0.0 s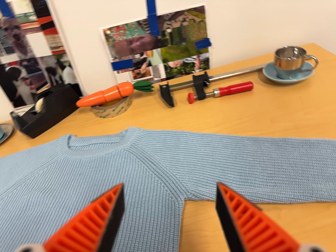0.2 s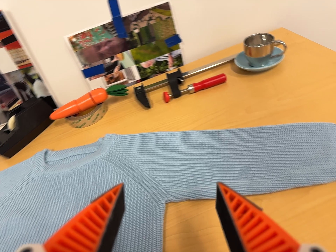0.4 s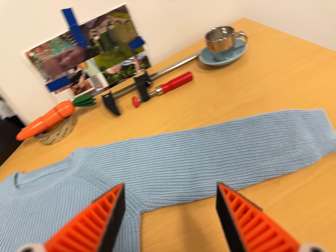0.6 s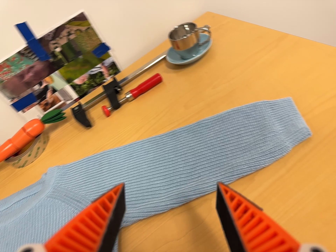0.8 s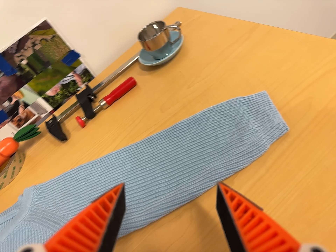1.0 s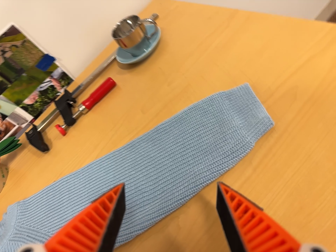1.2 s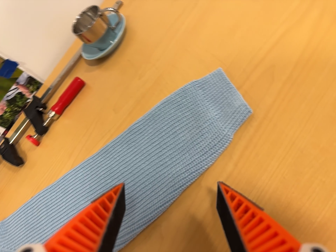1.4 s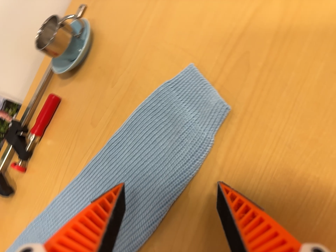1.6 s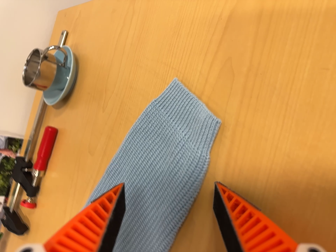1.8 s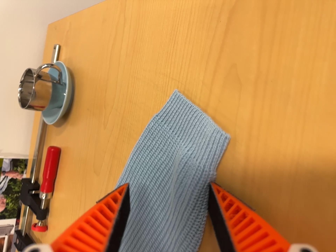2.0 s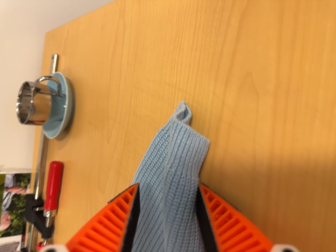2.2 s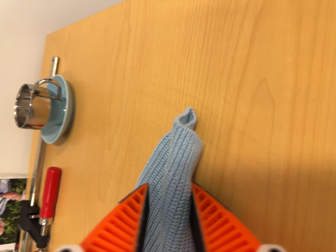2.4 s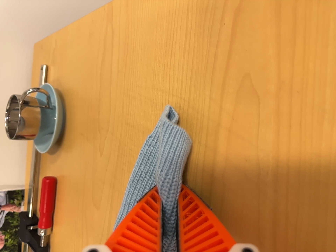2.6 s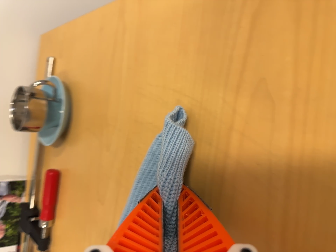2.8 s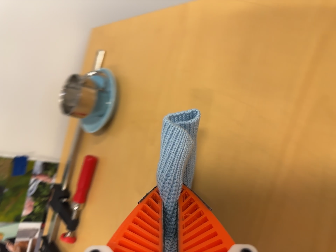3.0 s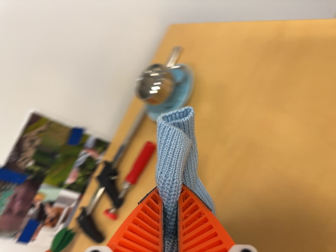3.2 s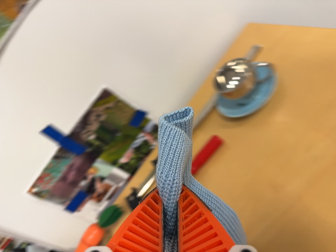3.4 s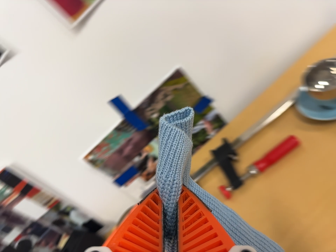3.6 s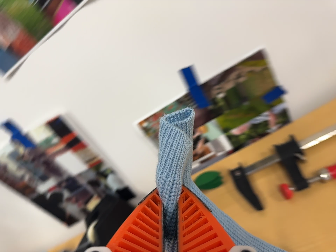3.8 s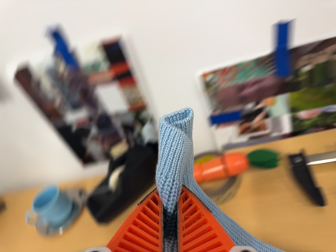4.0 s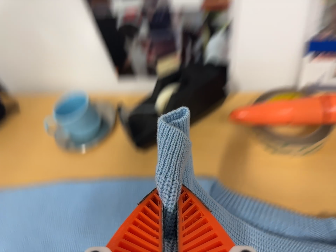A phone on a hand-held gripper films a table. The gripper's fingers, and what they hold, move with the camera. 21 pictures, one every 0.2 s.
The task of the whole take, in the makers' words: right arm across.
0.0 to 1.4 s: The camera pans to its right by about 10 degrees. It travels to its right, forward and toward the top of its view, about 26 cm, so close, fixed things drift to the left. Its aim tips toward the bottom of its view by about 10 degrees. It rolls about its line of sight by about 50 degrees, and the scene rotates counterclockwise.
1.4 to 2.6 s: The camera travels toward the top of its view and forward, about 9 cm, so close, fixed things drift downward. It rolls about its line of sight by about 15 degrees, and the scene rotates counterclockwise.
2.6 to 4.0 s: The camera pans to its left by about 25 degrees. It travels to its left, about 60 cm, so close, fixed things drift to the right. Its aim tips toward the bottom of its view by about 25 degrees, and the scene shifts upward. It rolls about its line of sight by about 80 degrees, and the scene rotates clockwise.
The film runs forward here.
